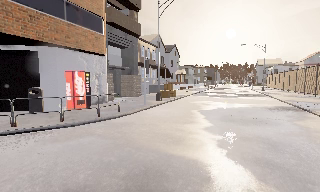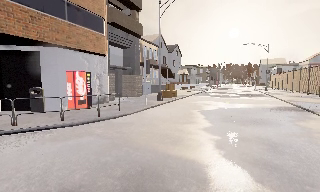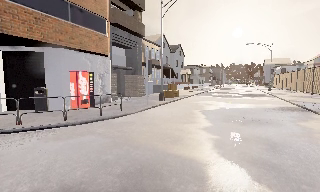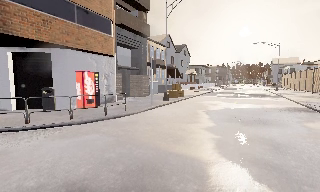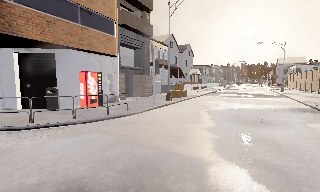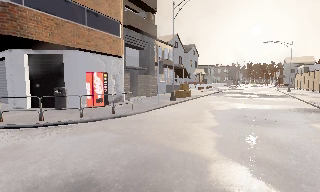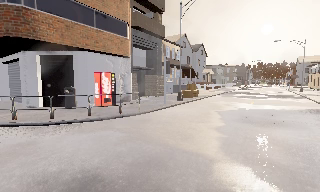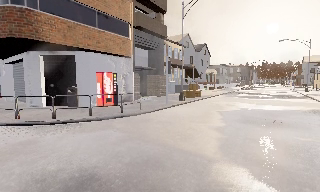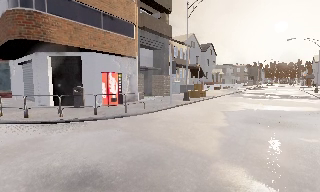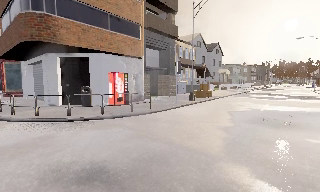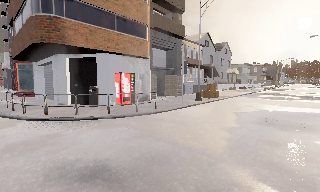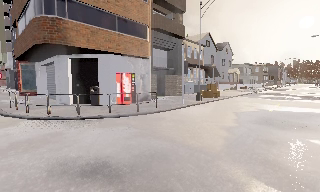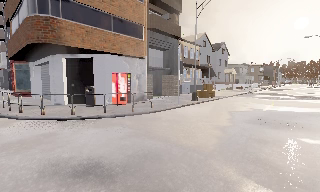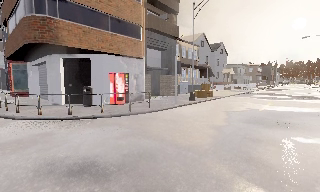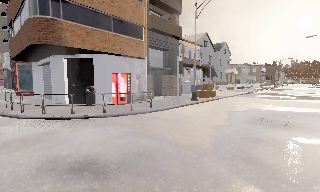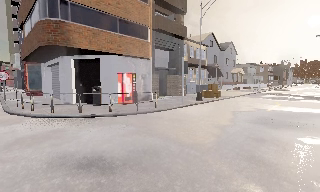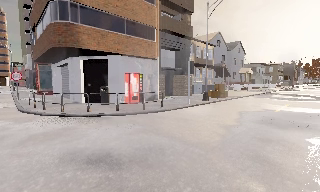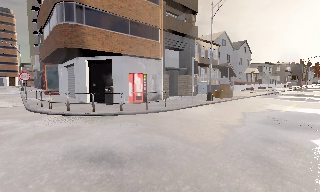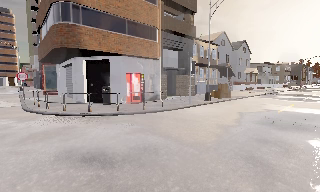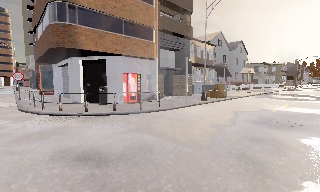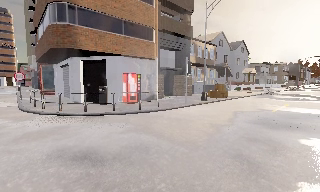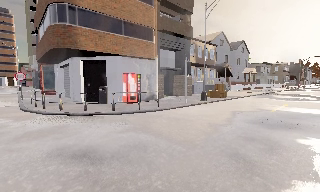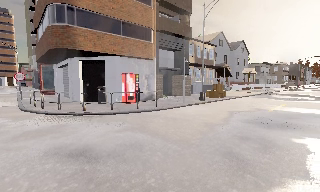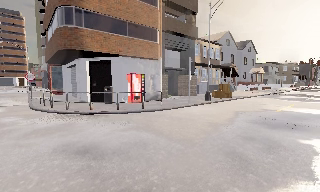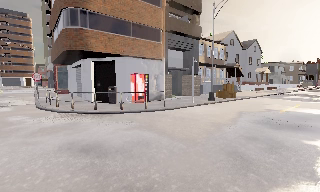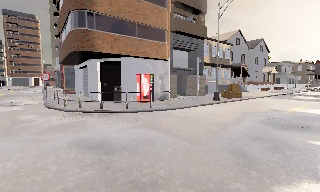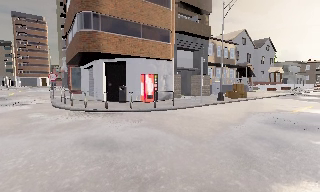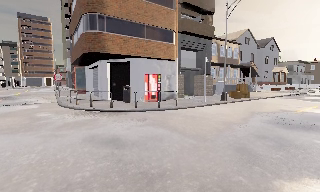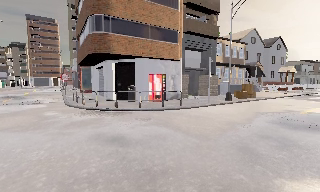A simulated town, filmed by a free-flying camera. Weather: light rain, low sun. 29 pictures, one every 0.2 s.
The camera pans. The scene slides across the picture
to the right.
The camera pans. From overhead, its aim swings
counterclockwise.
0.0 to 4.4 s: The camera pans to its left, which is counterclockwise from overhead, by about 25 degrees. It travels to its right and backward, about 2 m.
4.4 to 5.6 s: The camera travels backward, about 0.5 m, so what stands in front gets smaller.
The film runs backward here.
